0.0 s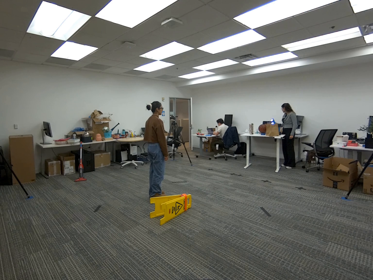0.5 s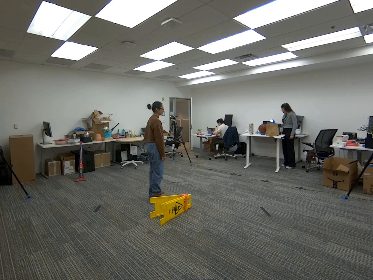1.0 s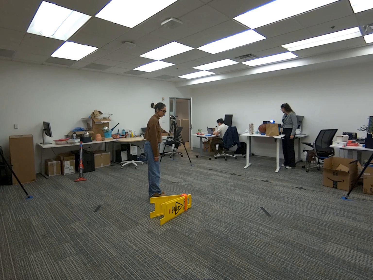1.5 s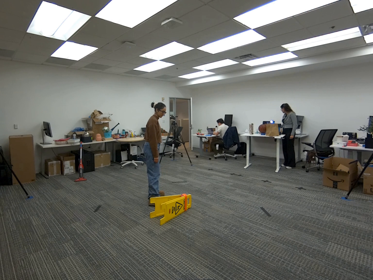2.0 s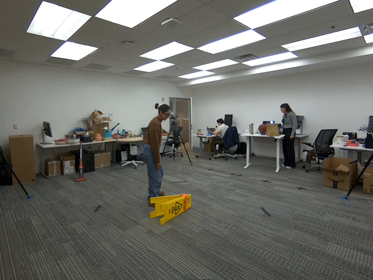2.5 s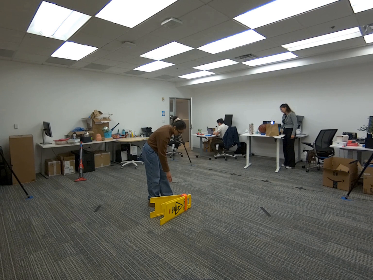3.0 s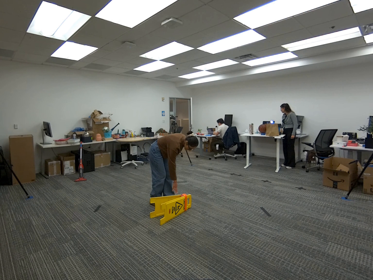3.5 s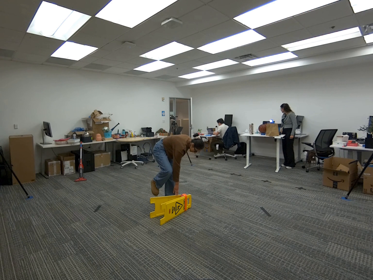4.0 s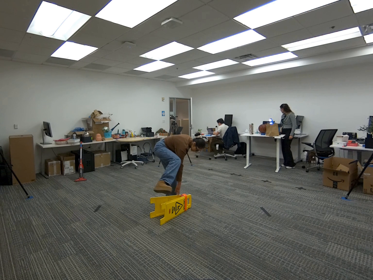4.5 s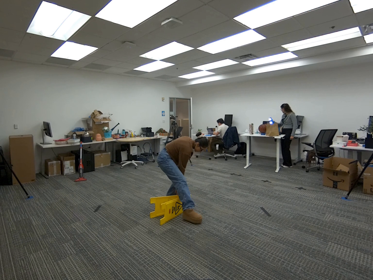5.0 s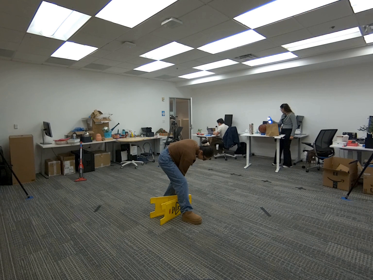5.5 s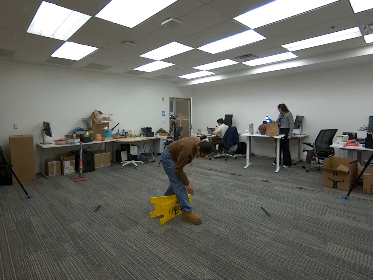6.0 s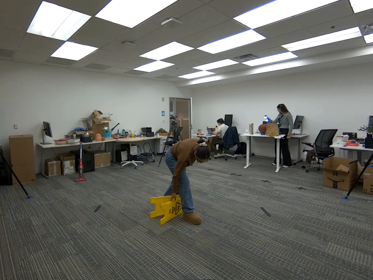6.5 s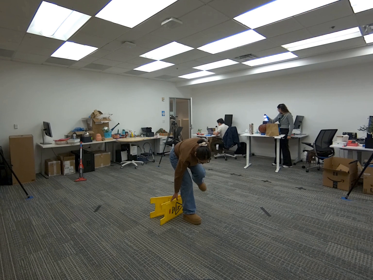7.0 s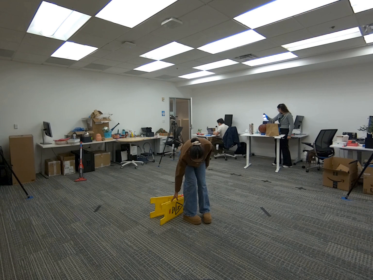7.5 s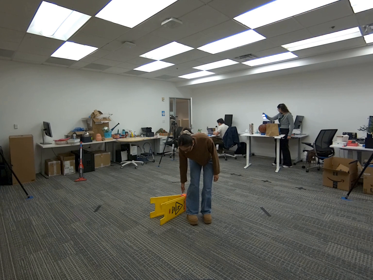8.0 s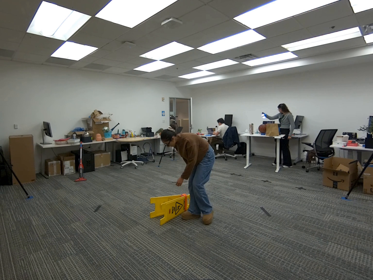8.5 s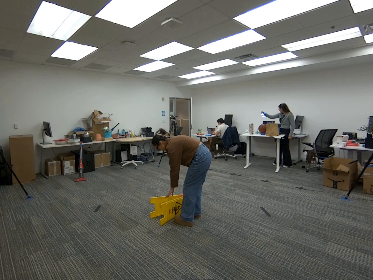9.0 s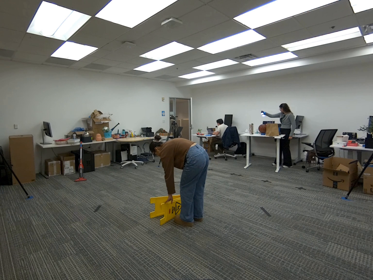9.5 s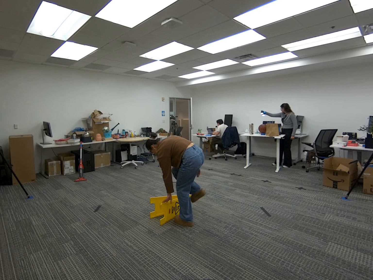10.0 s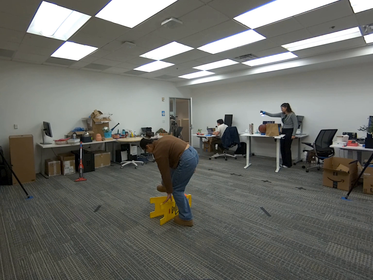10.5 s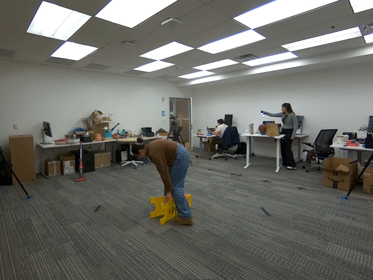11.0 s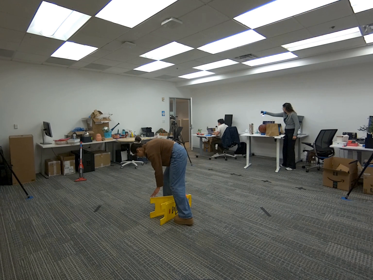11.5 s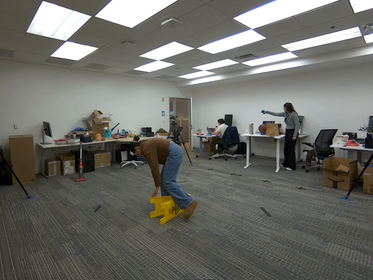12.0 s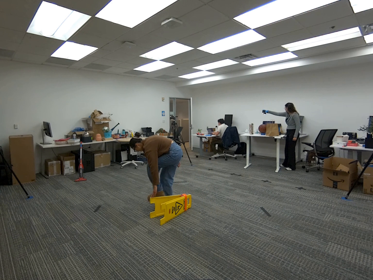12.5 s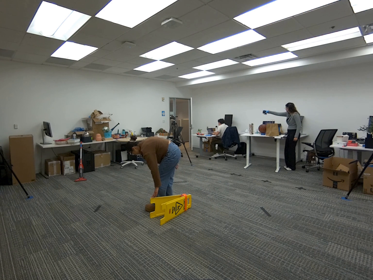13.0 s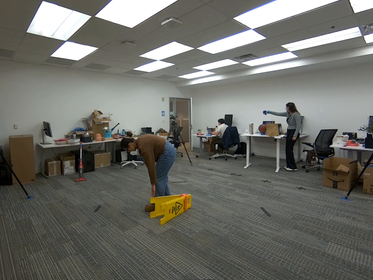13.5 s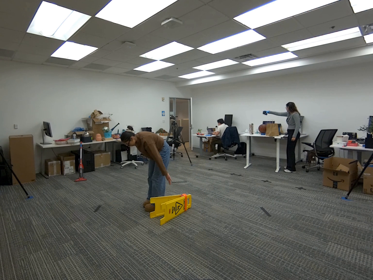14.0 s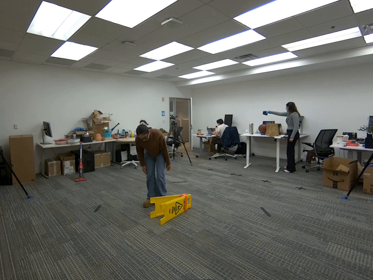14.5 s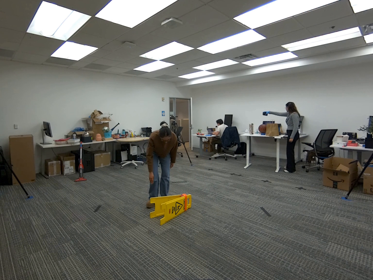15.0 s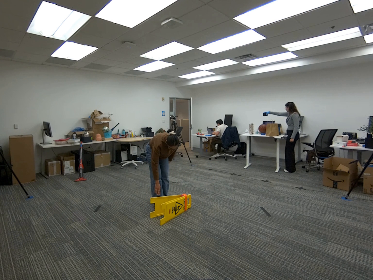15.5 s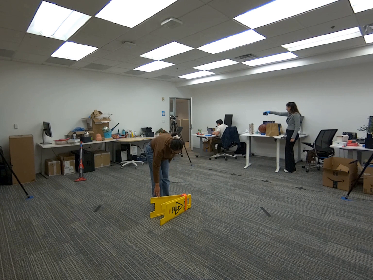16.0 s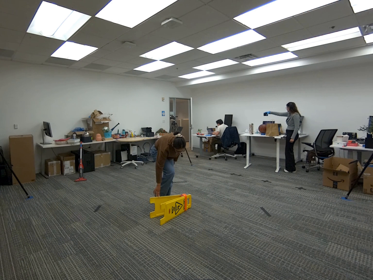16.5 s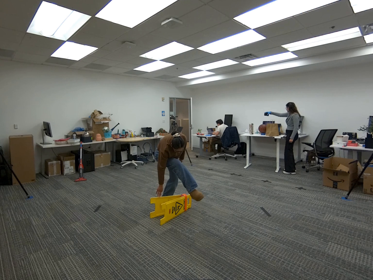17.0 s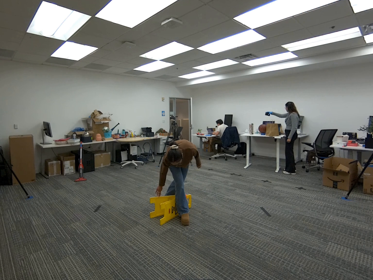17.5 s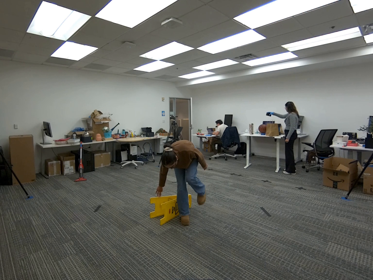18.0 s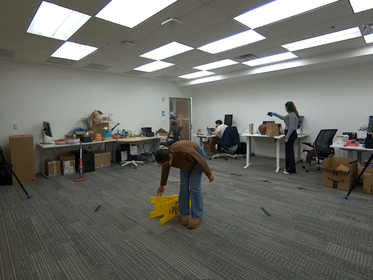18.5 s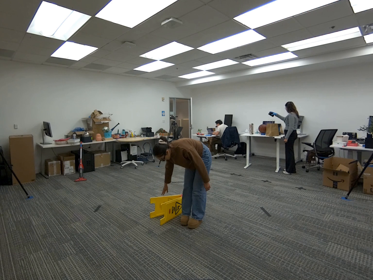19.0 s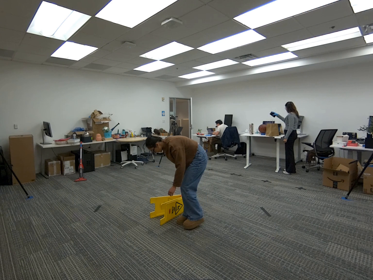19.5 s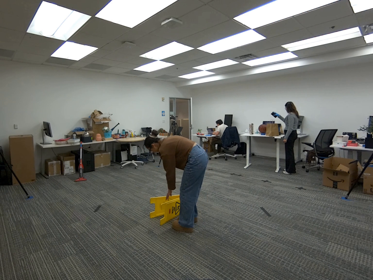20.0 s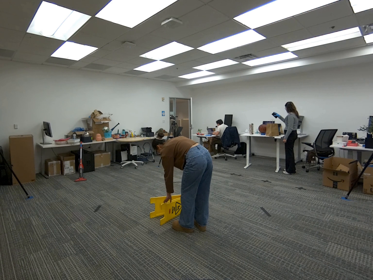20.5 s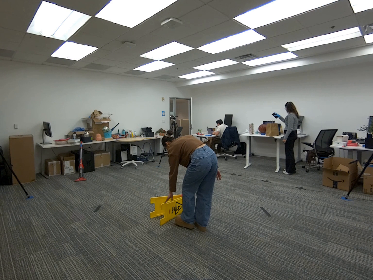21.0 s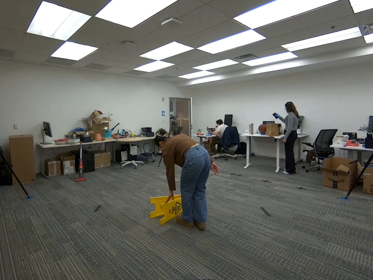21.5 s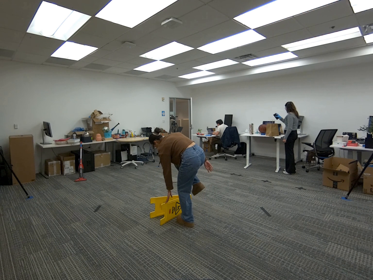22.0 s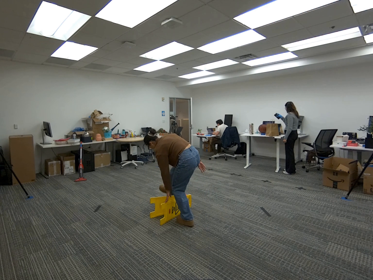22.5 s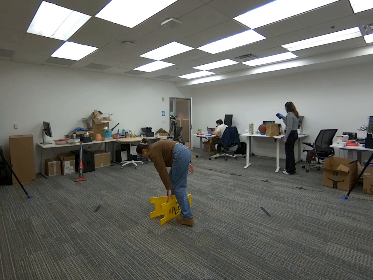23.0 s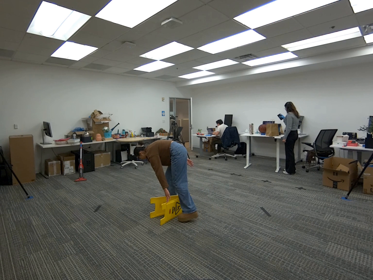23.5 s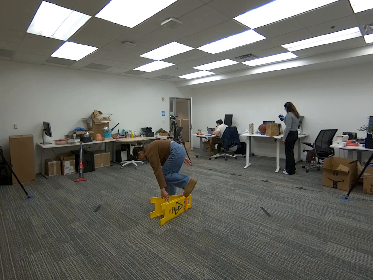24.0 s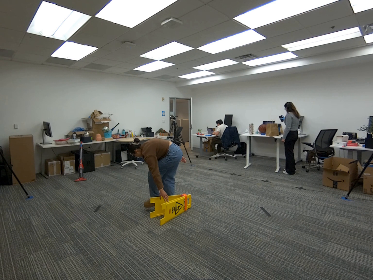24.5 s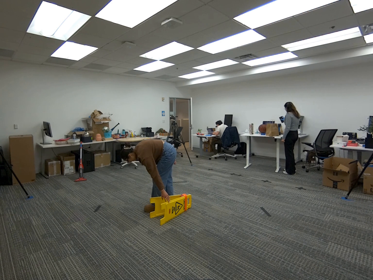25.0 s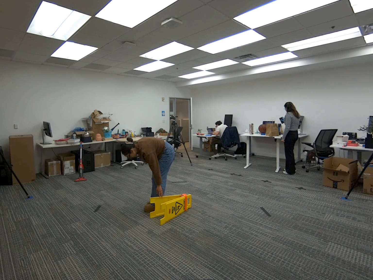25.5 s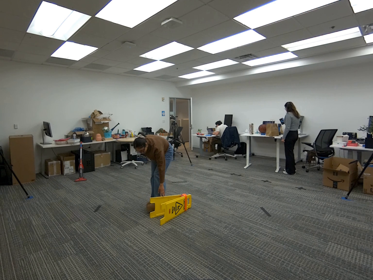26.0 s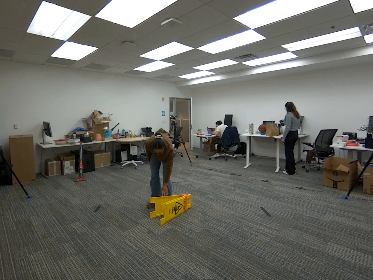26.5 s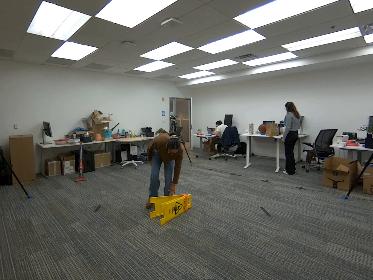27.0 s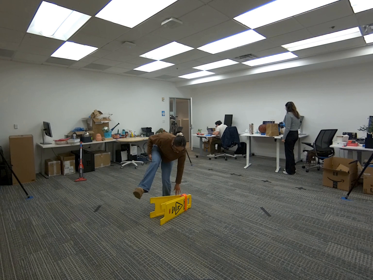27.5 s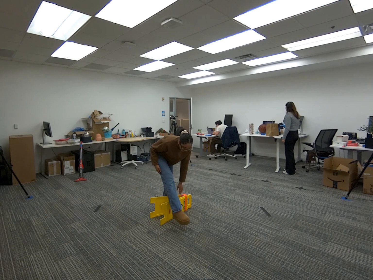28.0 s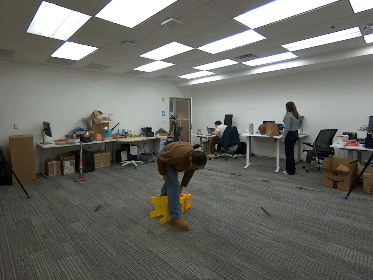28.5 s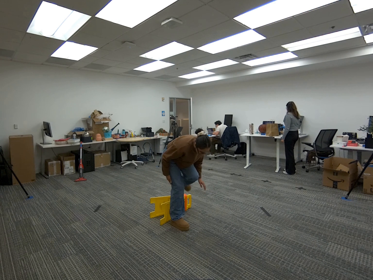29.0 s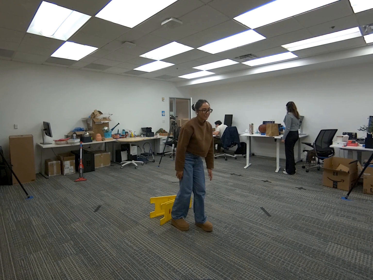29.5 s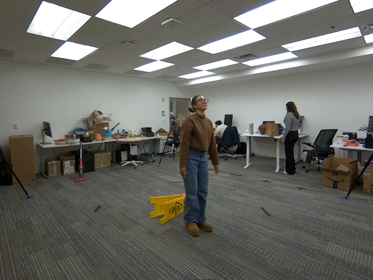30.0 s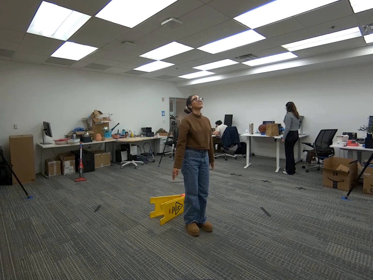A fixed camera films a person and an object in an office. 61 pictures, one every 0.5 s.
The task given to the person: Walk to the wet floor sign while it is laying on the side. Hold onto the sign with one hand and step over it one leg at a time. Then continue to step over the sign from different directions until you come to a stop.
